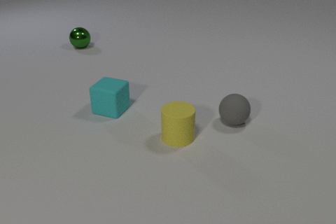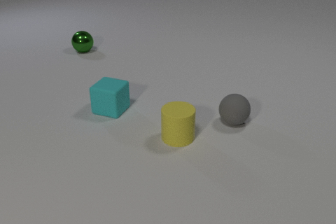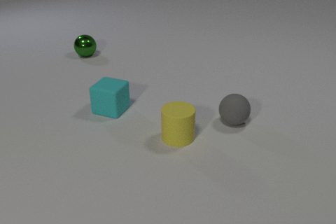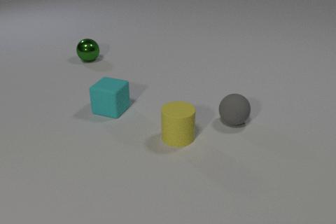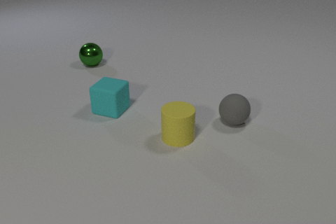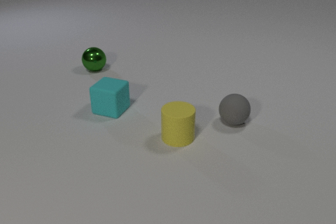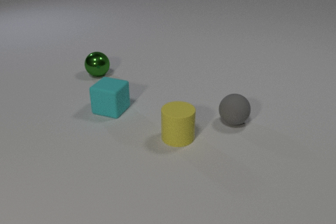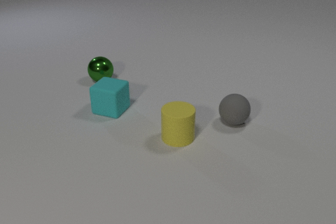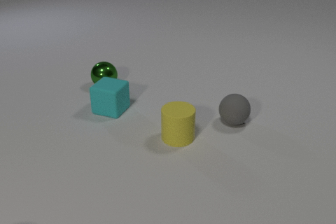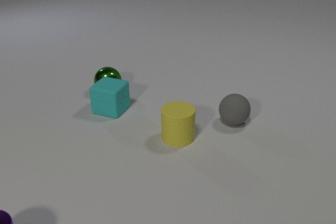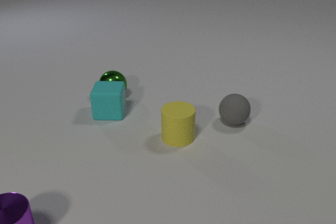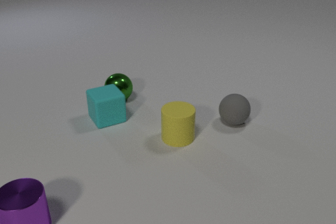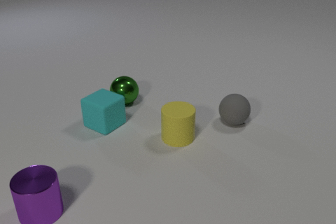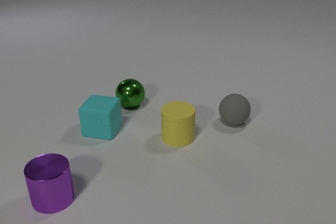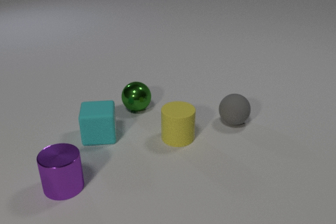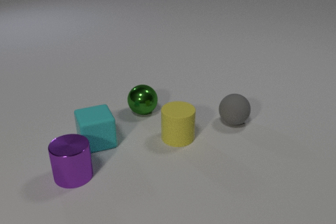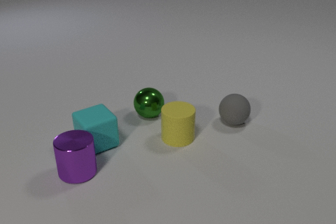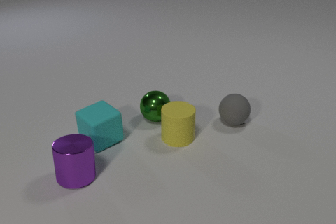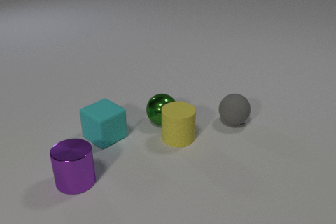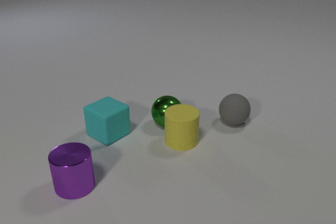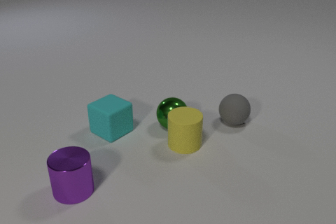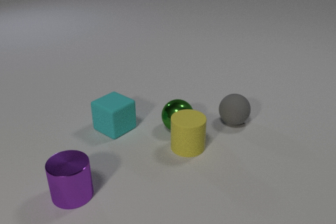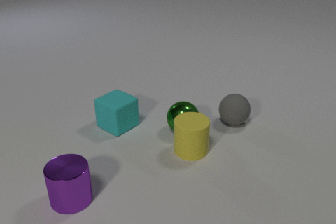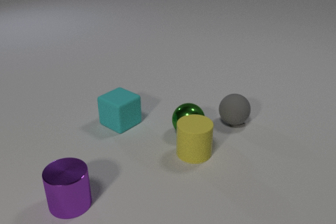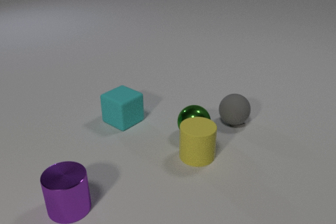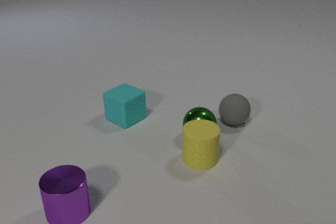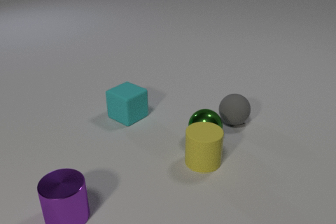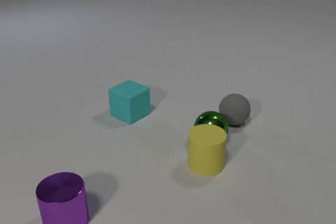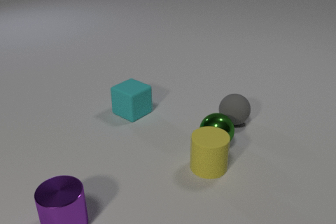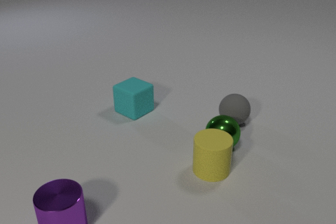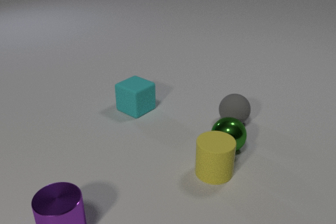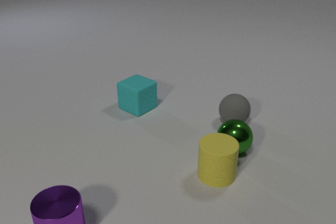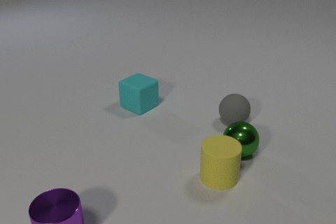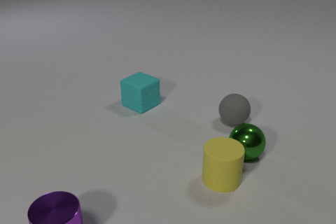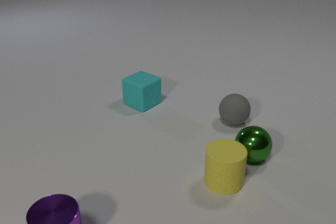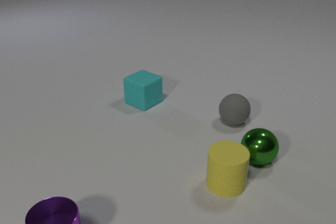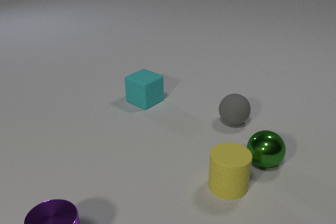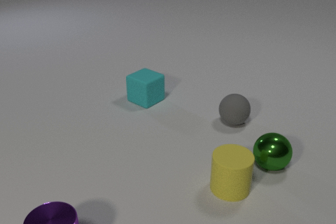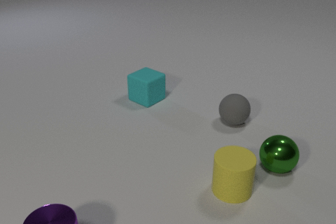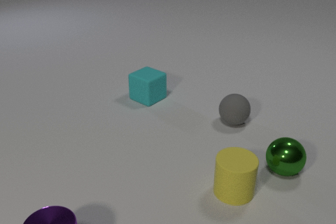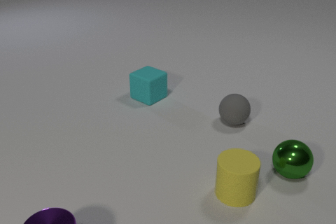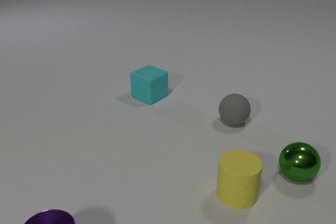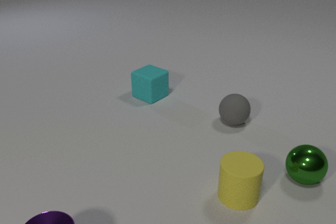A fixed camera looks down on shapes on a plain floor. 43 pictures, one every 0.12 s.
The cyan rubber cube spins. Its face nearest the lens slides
to the right.
The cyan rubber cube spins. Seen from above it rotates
counterclockwise.
0.00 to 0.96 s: The green metal sphere rolls toward the camera.
0.96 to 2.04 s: The green metal sphere rolls toward the camera and to the right. The cyan rubber cube slides toward the camera, spins so that its near face slides to the right, counterclockwise seen from above. The purple metal cylinder comes in at the bottom edge, slides away from the camera and to the right. The green metal sphere and the cyan rubber cube collide. The cyan rubber cube and the purple metal cylinder collide.
2.04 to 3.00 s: The green metal sphere rolls to the right and toward the camera. The cyan rubber cube slides away from the camera and to the right. The yellow rubber cylinder slides toward the camera and to the right. The purple metal cylinder slides toward the camera. The green metal sphere and the yellow rubber cylinder collide.
3.00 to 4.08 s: The green metal sphere rolls to the right and toward the camera. The cyan rubber cube slides away from the camera and to the right. The yellow rubber cylinder slides toward the camera and to the right. The purple metal cylinder slides toward the camera.
4.08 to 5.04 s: The green metal sphere rolls to the right. The cyan rubber cube slides away from the camera and to the right. The yellow rubber cylinder slides toward the camera and to the right. The purple metal cylinder slides toward the camera.
Are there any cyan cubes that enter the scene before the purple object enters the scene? no.
What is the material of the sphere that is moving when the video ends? metal.
How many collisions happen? 3.
